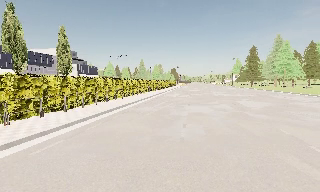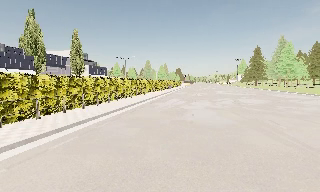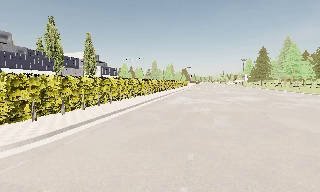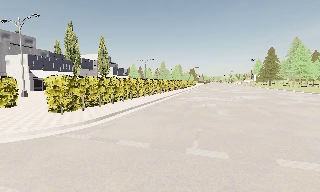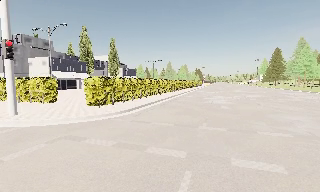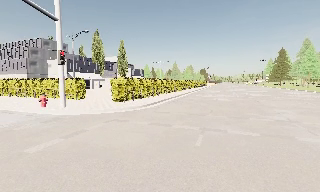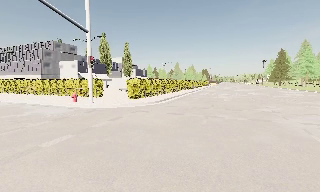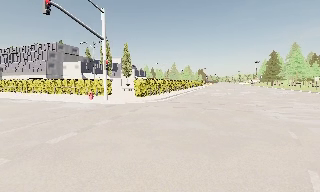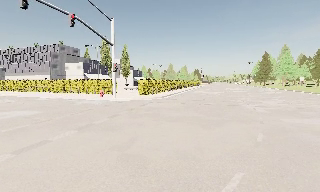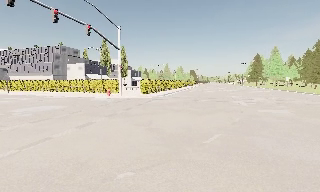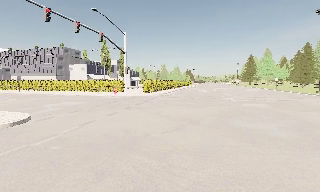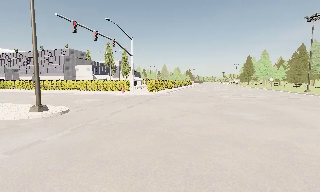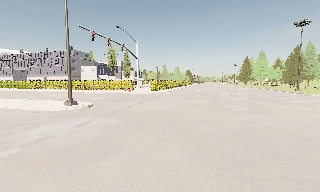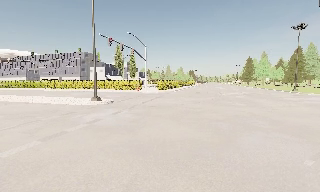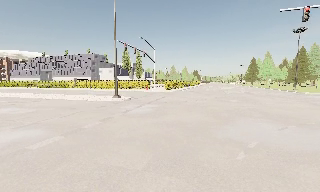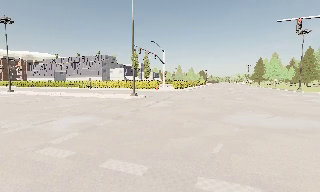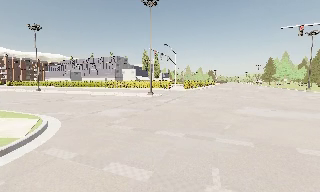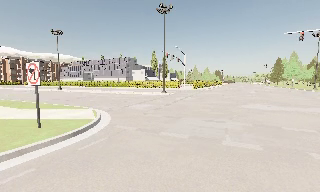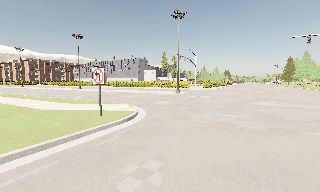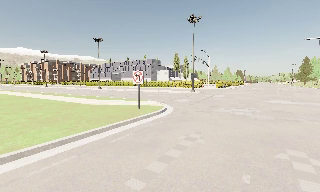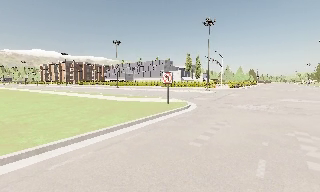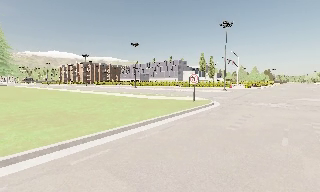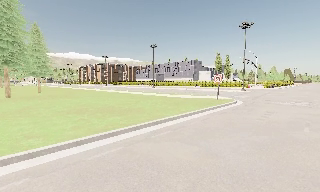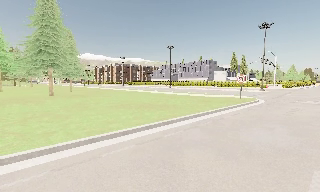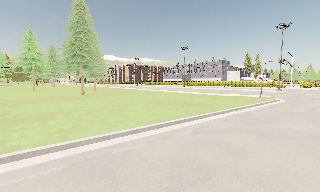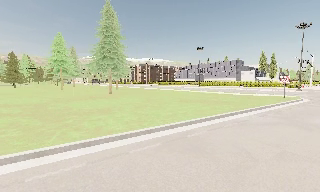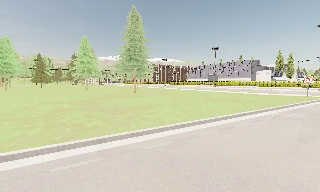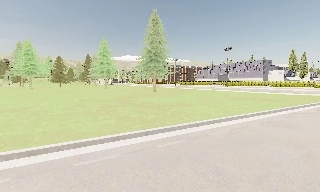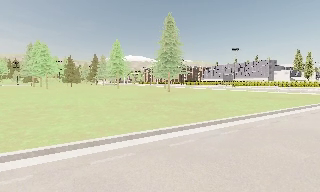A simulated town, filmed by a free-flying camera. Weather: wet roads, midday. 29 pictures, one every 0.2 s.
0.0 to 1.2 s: The camera swings to its left by about 10 degrees, and the scene slides to the right. It travels backward, about 14 m, so what stands in front gets smaller.
1.2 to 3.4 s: The camera travels backward, about 25 m, so what stands in front gets smaller.
3.4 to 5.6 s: The camera pans to its left, which is counterclockwise from overhead, by about 35 degrees. It travels to its left and backward, about 25 m, so close, fixed things drift to the right.
The film runs backward here.
